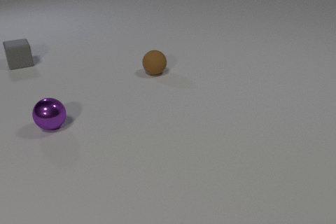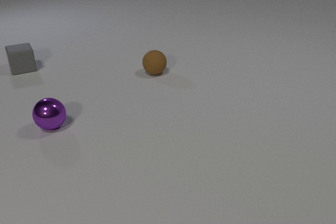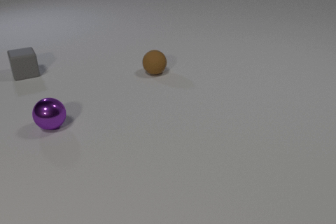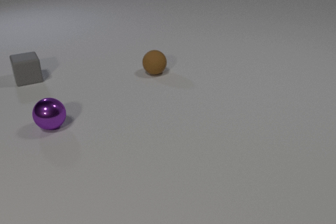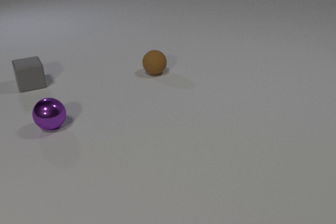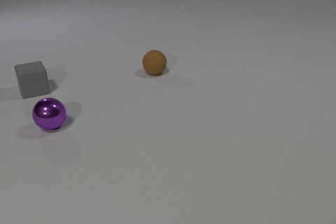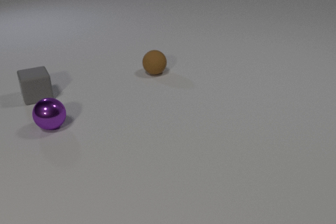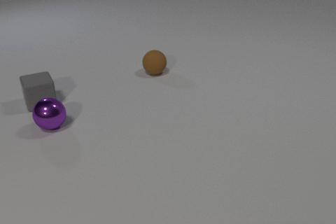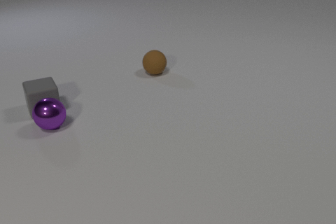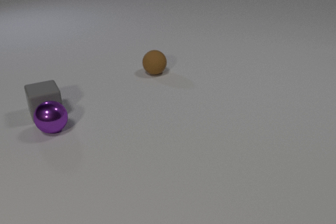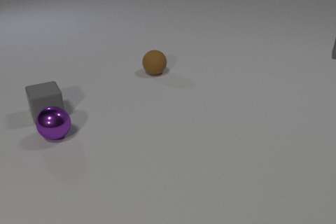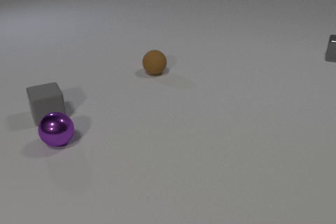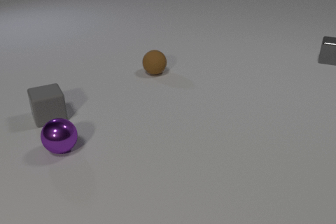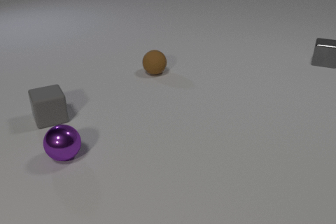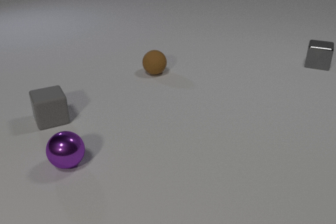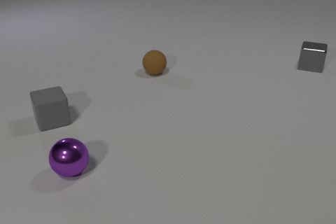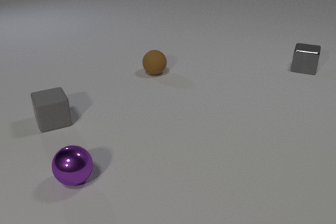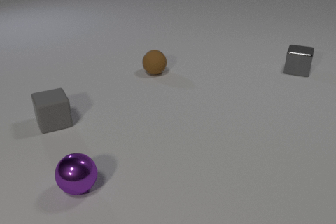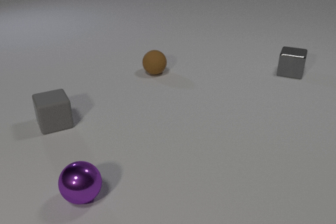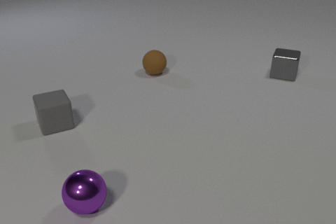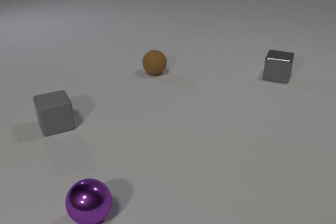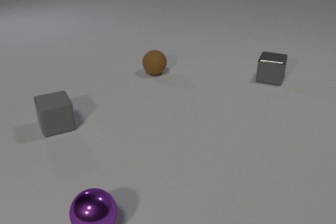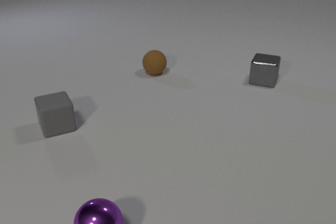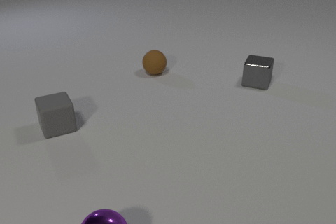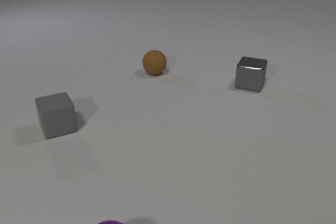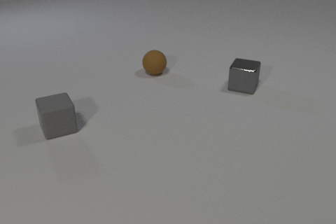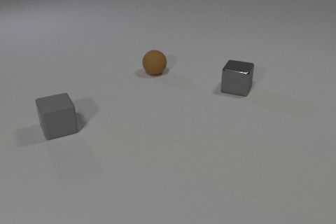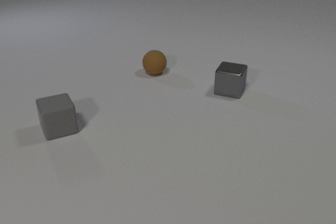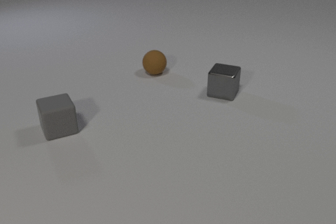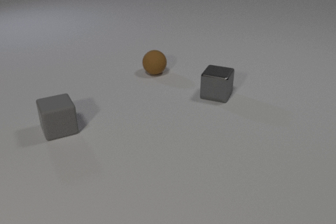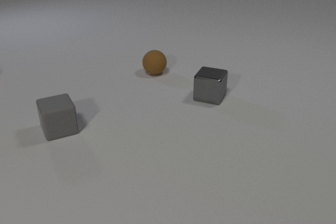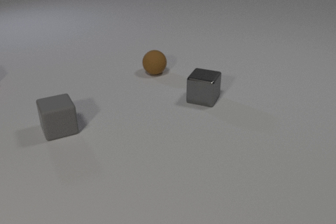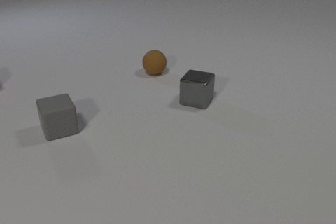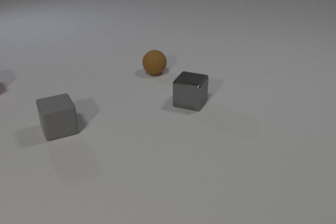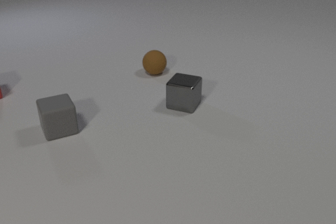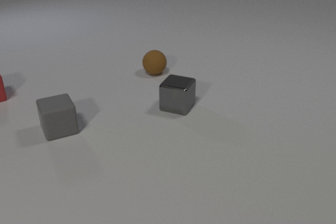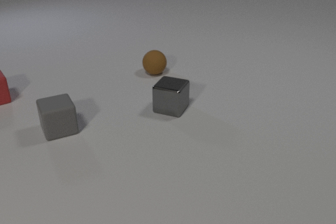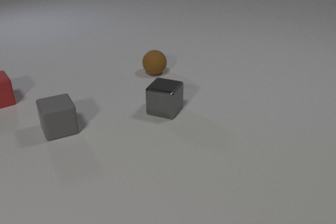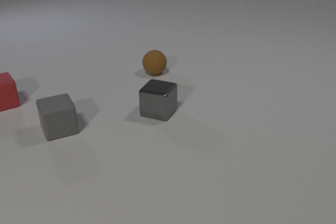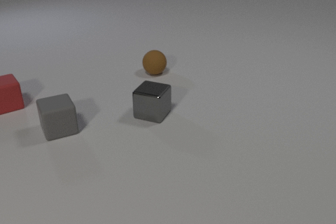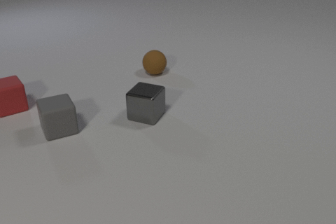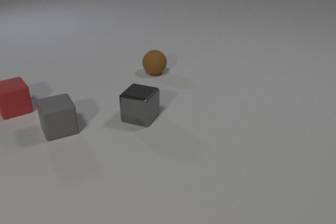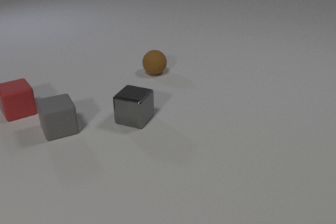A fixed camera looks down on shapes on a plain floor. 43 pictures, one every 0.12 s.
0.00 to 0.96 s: The gray rubber cube slides toward the camera.
0.96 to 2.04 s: The gray rubber cube slides toward the camera. The purple metal sphere rolls toward the camera. The gray metal cube comes in at the right edge, slides toward the camera and to the left. The gray rubber cube and the purple metal sphere collide.
2.04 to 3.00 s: The gray rubber cube slides toward the camera. The purple metal sphere rolls toward the camera, leaves at the bottom edge. The gray metal cube slides toward the camera and to the left.
3.00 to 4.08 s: The red rubber cube comes in at the left edge. The gray metal cube slides to the left and toward the camera.
4.08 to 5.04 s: The red rubber cube slides toward the camera and to the right. The gray metal cube slides to the left and toward the camera.
Are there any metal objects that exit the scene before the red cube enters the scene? yes.
What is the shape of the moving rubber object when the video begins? cube.
How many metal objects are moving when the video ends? 1.
